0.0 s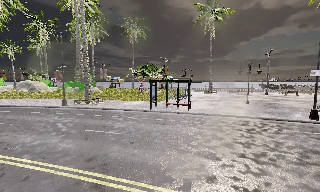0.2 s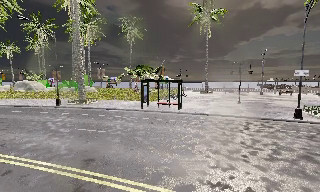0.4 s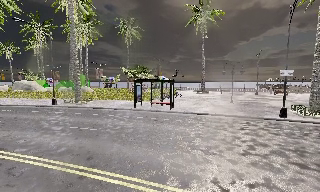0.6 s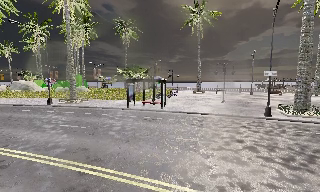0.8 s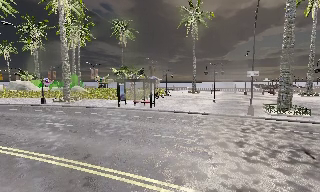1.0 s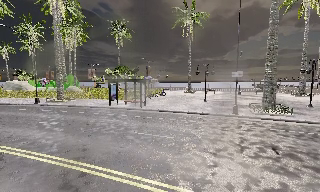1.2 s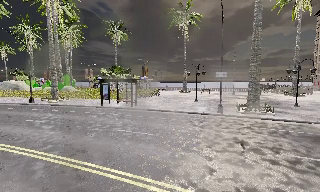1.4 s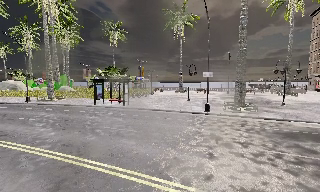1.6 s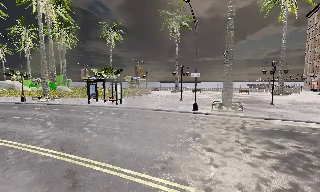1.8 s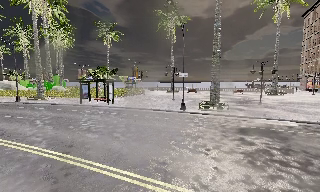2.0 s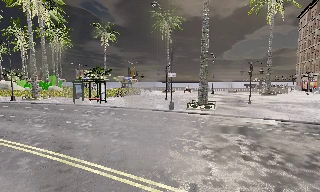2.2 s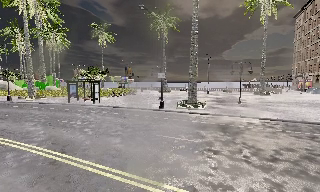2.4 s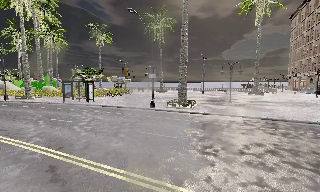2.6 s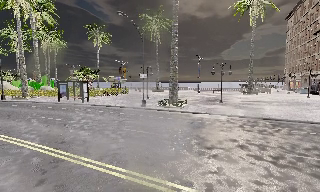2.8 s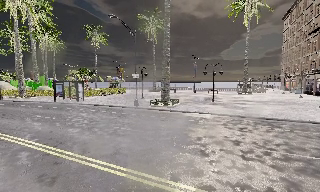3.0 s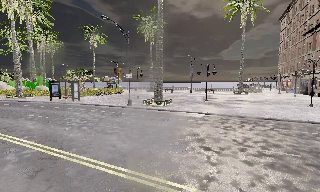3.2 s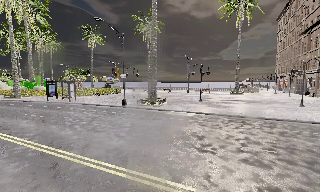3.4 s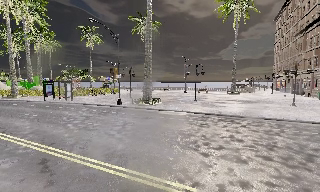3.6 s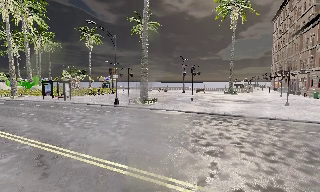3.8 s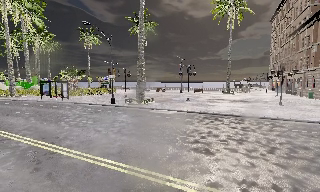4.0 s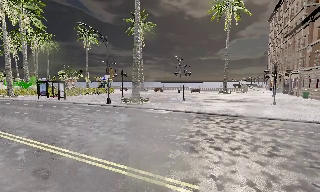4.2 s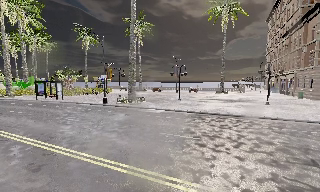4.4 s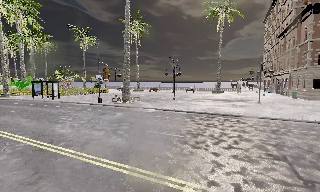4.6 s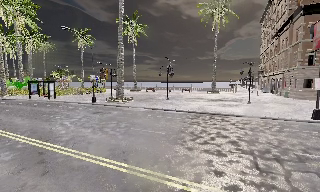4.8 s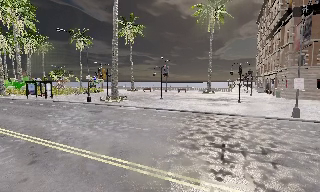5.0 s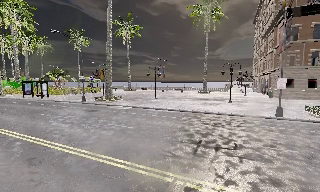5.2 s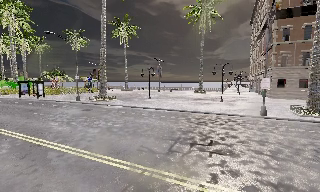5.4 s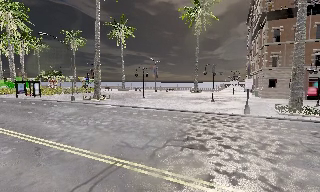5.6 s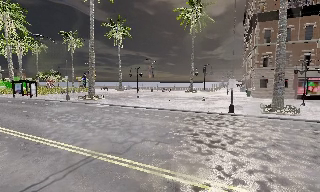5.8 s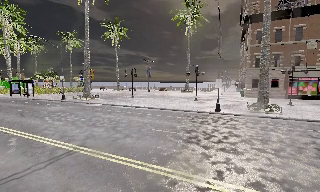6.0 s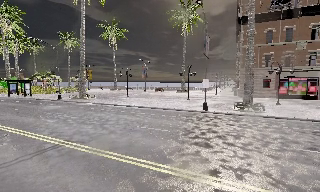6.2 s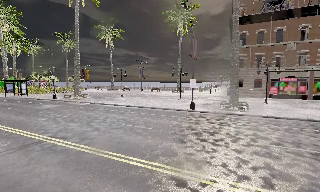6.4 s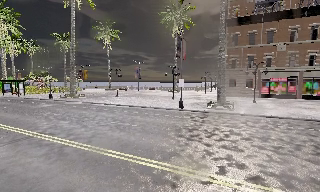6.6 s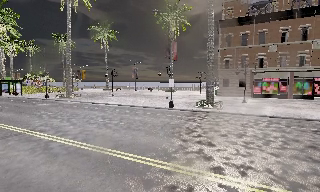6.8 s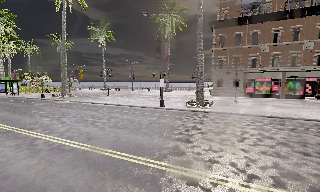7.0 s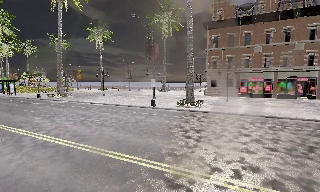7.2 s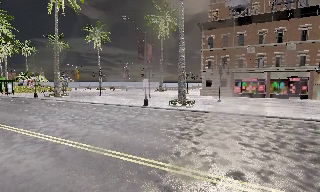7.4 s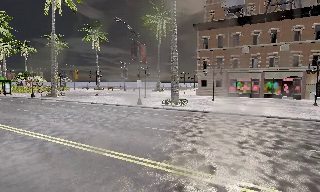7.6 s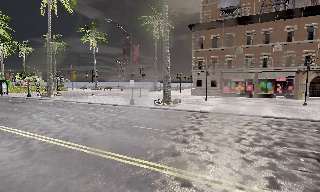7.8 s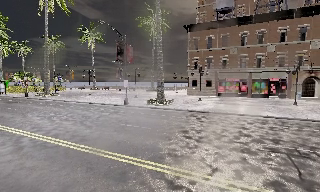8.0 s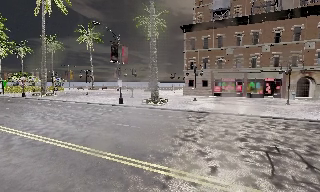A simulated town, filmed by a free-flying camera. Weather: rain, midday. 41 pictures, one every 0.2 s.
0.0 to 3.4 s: The camera travels to its right and backward, about 16 m, so close, fixed things drift to the left.
3.4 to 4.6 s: The camera travels to its right and backward, about 4 m, so close, fixed things drift to the left. It gains speed.
4.6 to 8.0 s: The camera travels to its right and backward, about 16 m, so close, fixed things drift to the left.
The film runs forward here.
